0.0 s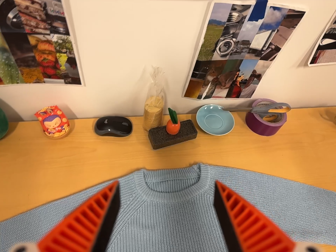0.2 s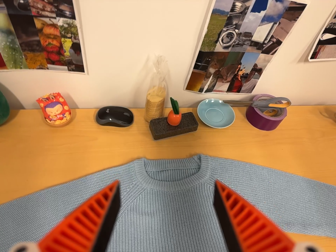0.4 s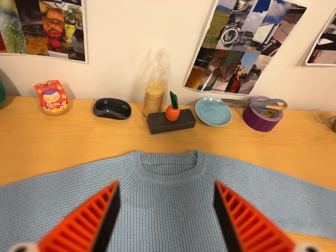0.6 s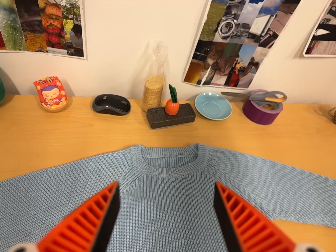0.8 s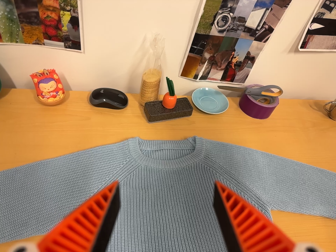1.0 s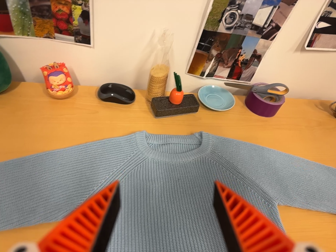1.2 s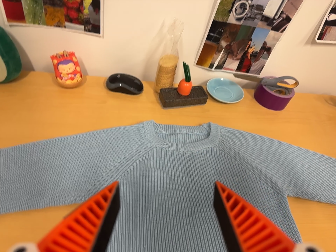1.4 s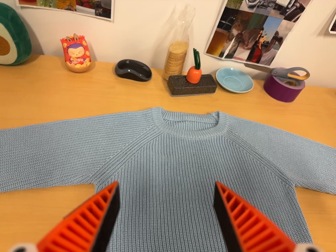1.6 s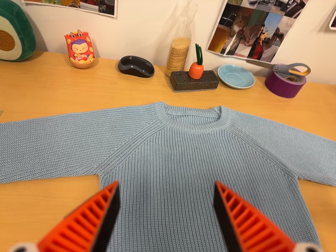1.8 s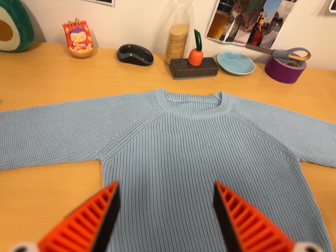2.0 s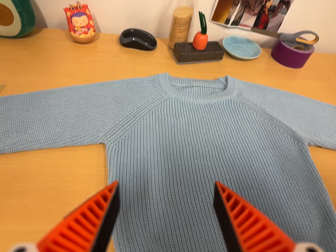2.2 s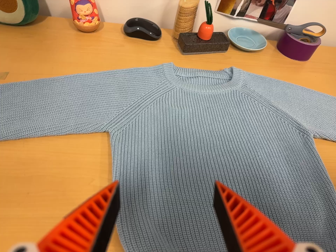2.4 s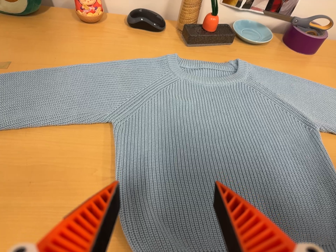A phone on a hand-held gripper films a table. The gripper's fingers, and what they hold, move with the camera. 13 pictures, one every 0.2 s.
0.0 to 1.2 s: The camera travels toward the bottom of its view, about 20 cm, so close, fixed things drift upward. Its aim tips toward the top of its view by about 10 degrees.
1.2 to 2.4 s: The camera travels toward the bottom of its view, about 12 cm, so close, fixed things drift upward.
The film runs forward here.
